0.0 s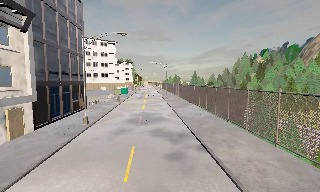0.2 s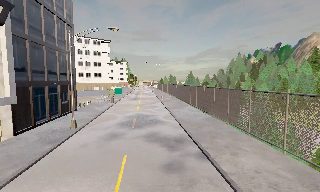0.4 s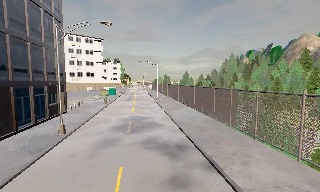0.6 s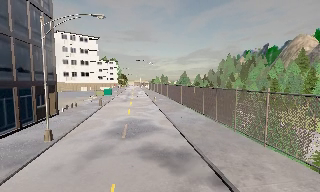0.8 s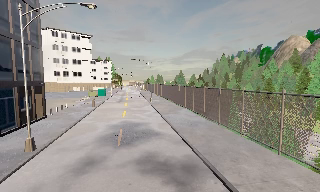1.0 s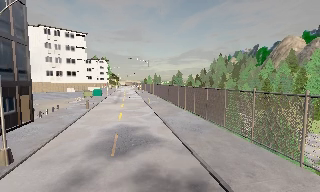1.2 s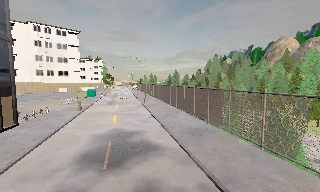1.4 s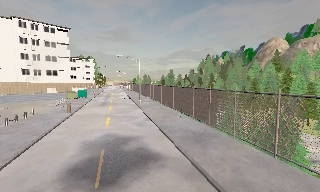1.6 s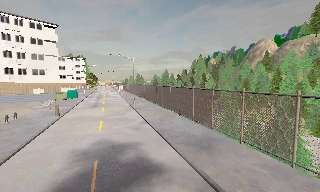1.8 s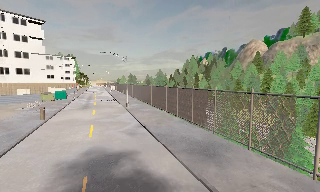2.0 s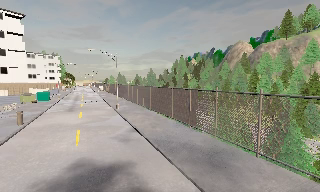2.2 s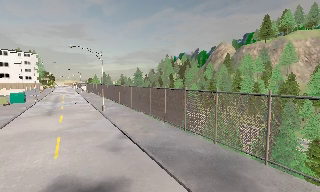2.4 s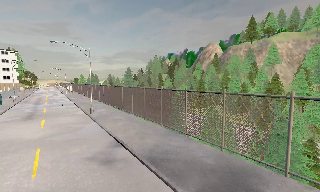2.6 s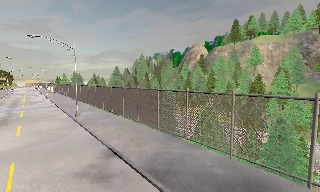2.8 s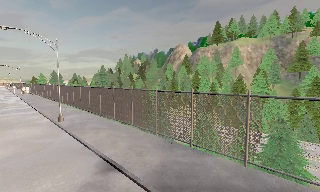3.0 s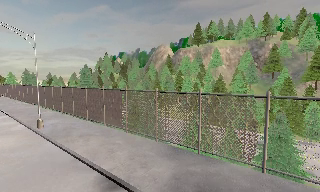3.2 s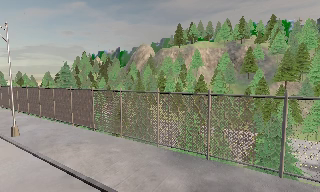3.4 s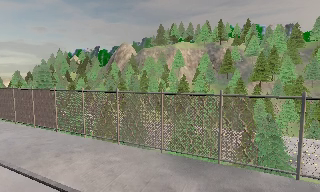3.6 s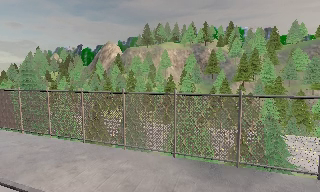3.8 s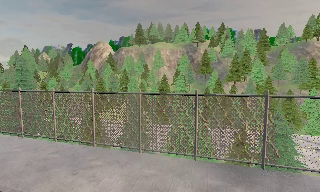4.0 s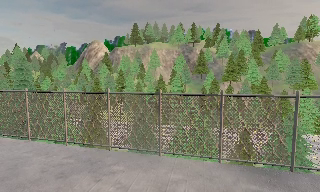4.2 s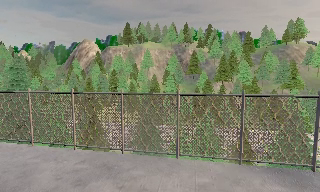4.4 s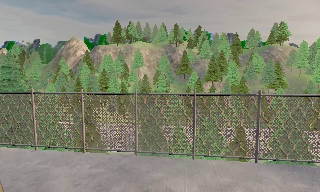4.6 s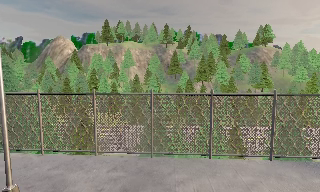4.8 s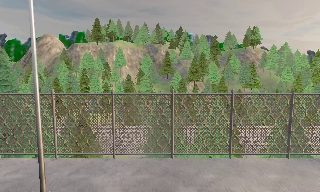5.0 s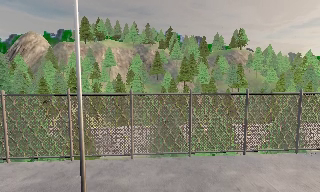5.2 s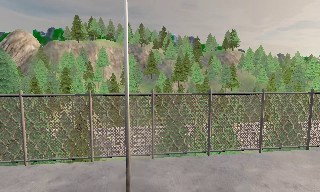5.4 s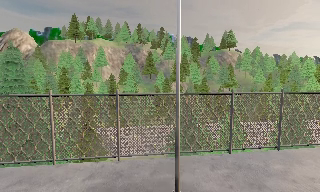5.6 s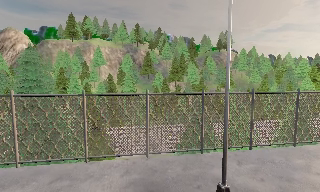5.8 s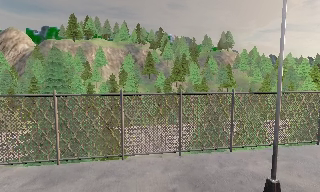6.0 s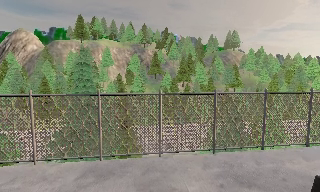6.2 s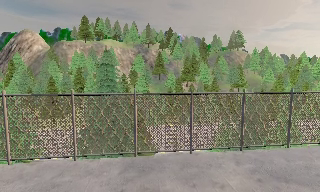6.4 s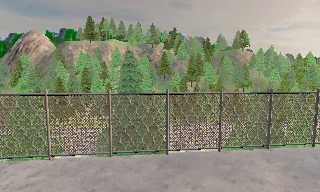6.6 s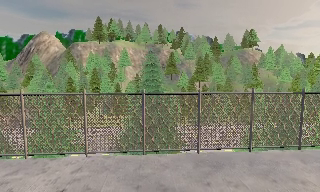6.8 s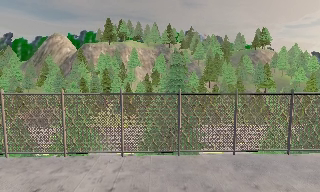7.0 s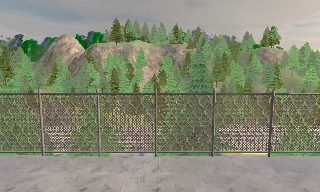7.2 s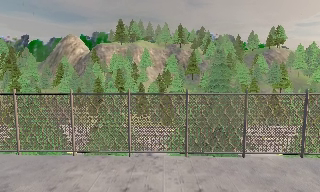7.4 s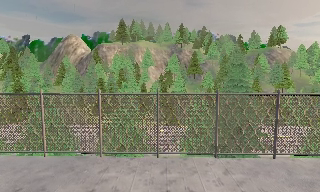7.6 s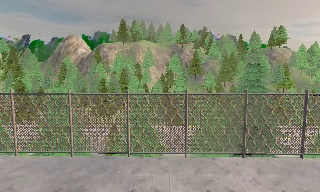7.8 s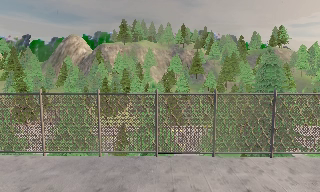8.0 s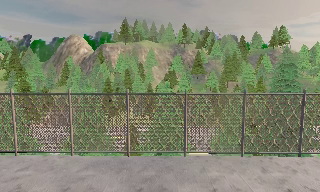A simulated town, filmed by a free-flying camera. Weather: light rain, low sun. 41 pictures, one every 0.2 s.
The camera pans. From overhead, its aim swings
clockwise.
0.0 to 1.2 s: The camera travels forward, about 7 m, so what stands in front looms larger.
1.2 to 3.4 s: The camera pans to its right, which is clockwise from overhead, by about 50 degrees. It travels forward and to its left, about 14 m.
3.4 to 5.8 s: The camera pans to its right, which is clockwise from overhead, by about 35 degrees. It travels to its left, about 16 m, so close, fixed things drift to the right.
5.8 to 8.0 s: The camera travels to its left, about 15 m, so close, fixed things drift to the right.
The film runs forward here.
